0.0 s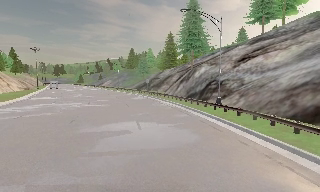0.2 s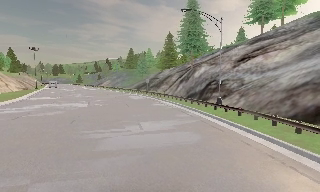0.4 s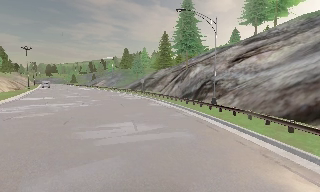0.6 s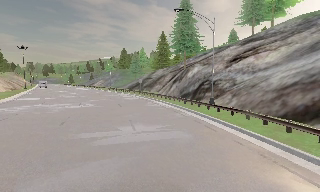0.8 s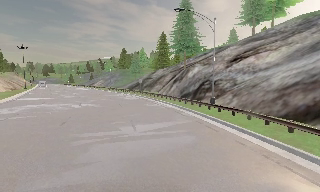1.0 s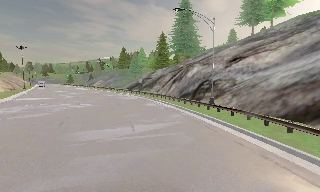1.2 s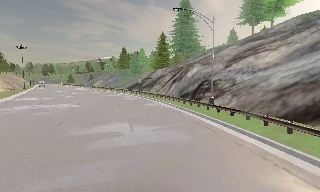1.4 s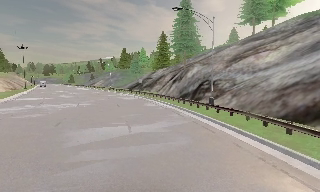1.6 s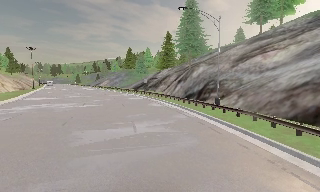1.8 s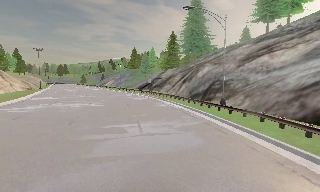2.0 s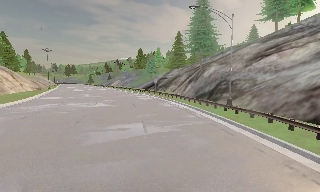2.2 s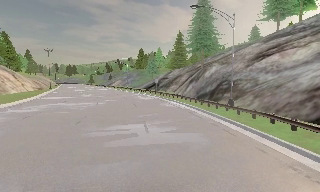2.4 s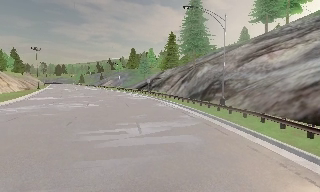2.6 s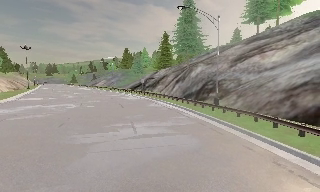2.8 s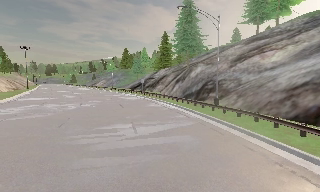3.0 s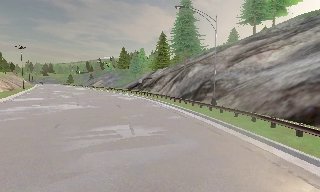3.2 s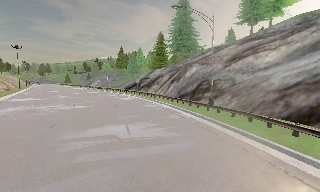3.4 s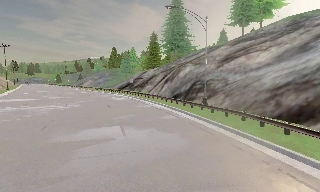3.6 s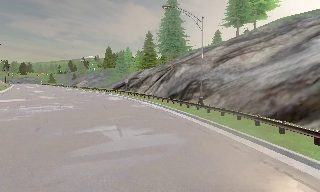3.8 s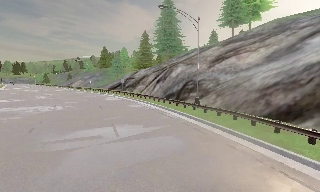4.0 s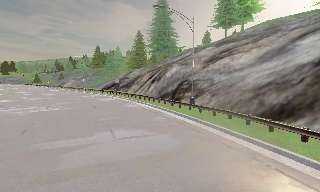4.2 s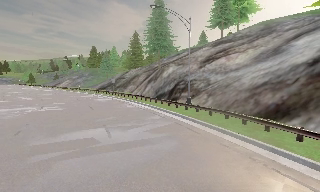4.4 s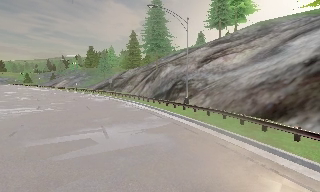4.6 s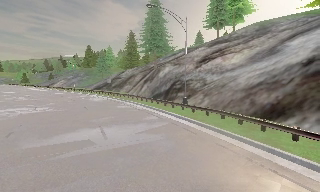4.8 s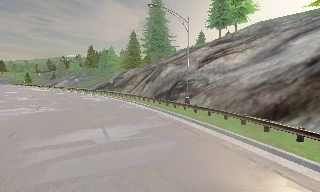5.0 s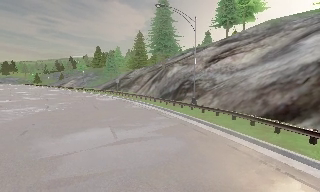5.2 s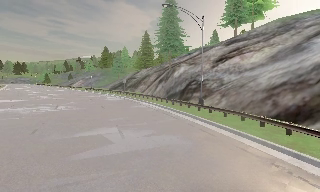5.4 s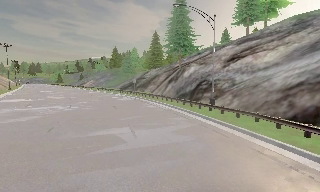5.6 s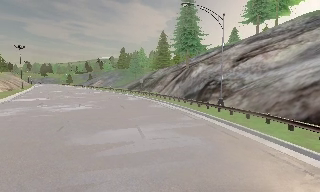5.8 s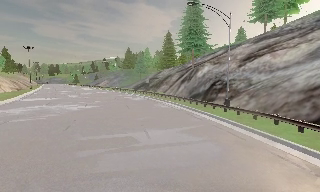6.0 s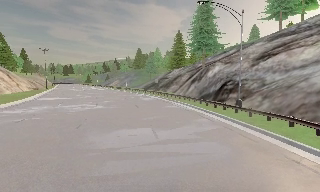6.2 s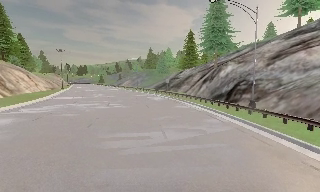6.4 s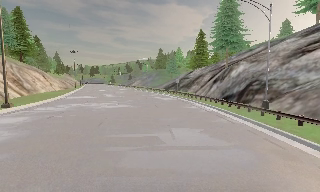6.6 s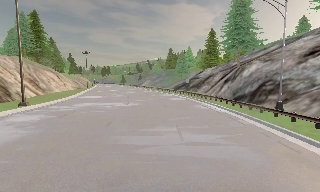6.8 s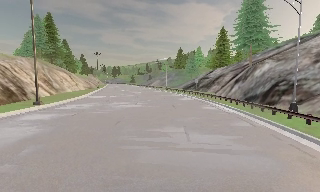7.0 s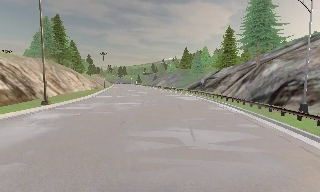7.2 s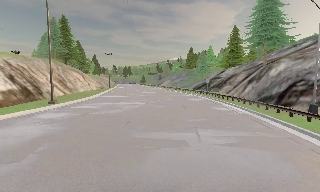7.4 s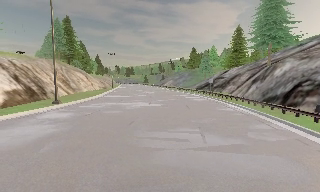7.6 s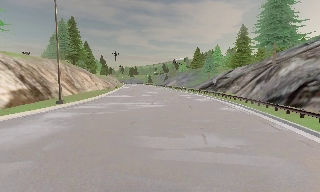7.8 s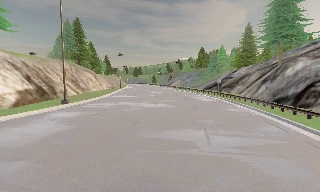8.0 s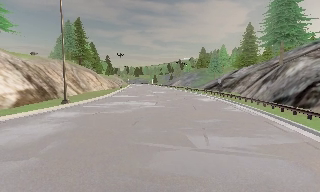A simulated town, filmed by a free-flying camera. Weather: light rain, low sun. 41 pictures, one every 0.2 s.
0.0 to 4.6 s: The camera pans to its right, which is clockwise from overhead, by about 15 degrees. It travels forward, about 1 m, so what stands in front looms larger.
4.6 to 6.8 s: The scene slides to the right, as the camera pans about 30 degrees to its left.
6.8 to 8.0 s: The camera shifts only a little, or ends up much as it began.
The film runs forward here.
